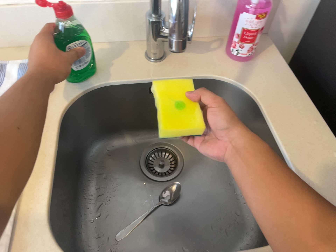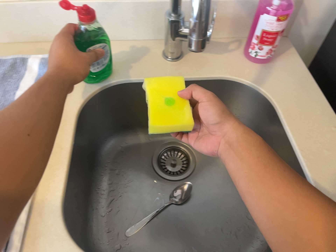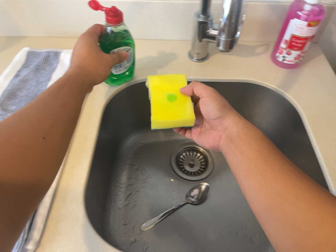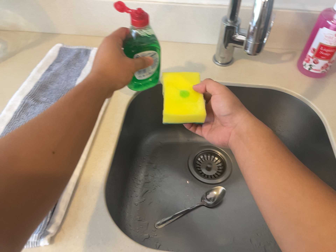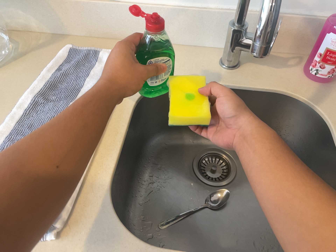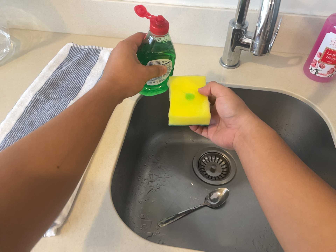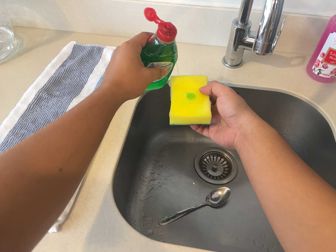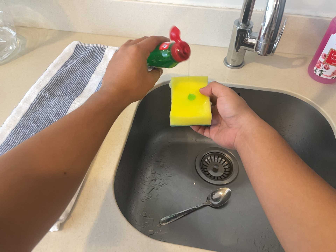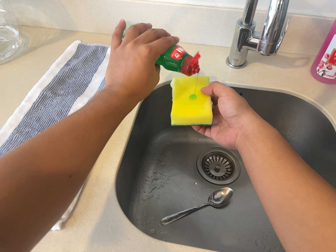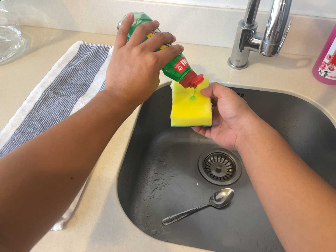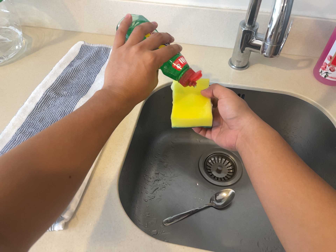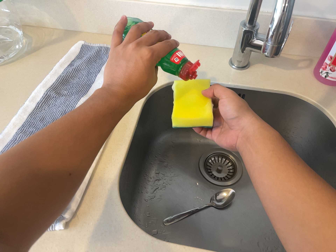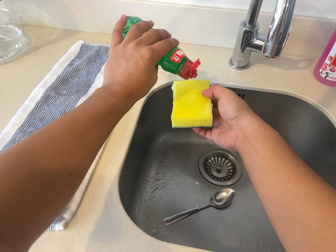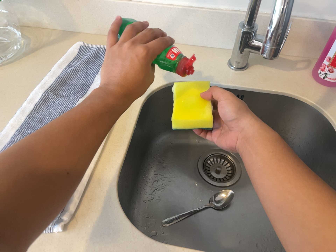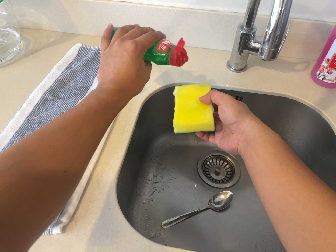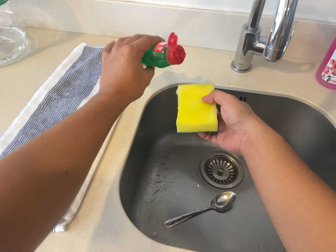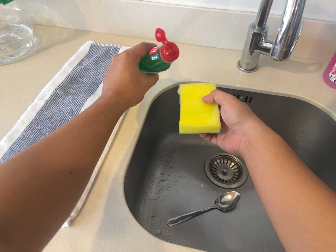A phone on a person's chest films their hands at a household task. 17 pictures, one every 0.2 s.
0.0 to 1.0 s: The scene slides to the right, as the camera pans about 10 degrees to its left. It rolls about its line of sight by about 10 degrees, and the scene rotates clockwise.
1.0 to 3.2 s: The camera shifts only a little, or ends up much as it began.
The film runs backward here.
